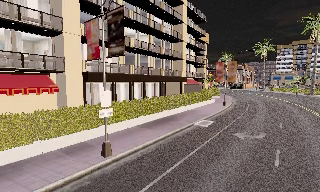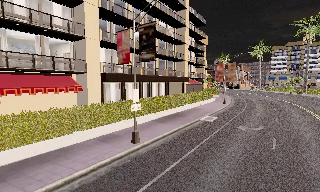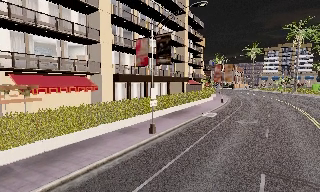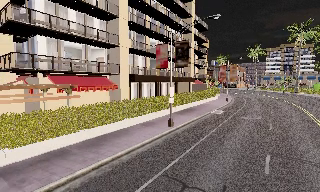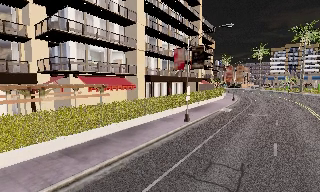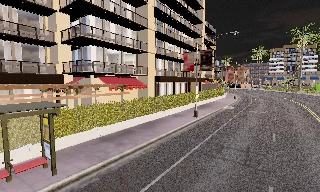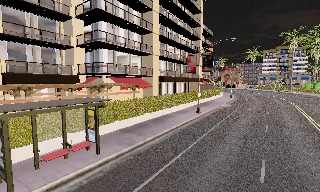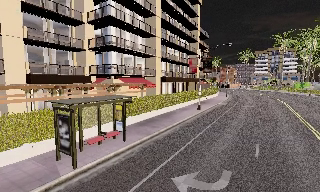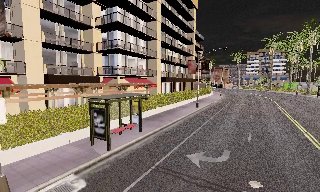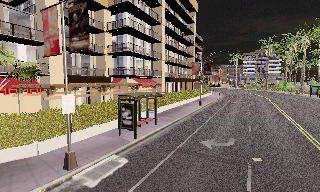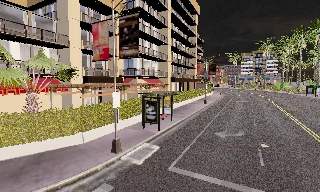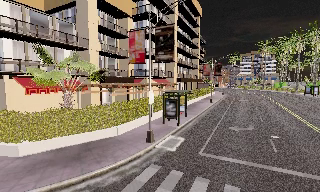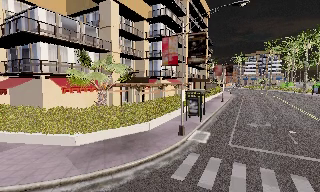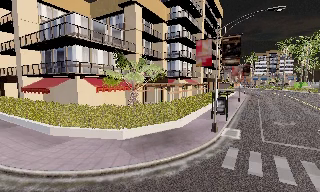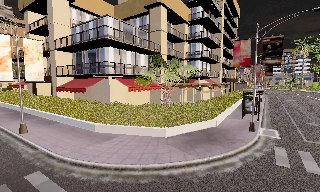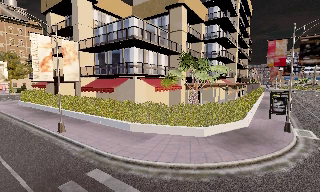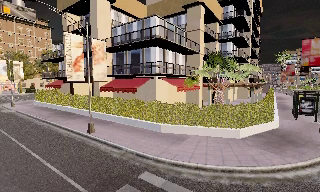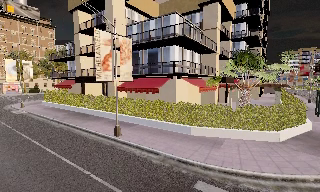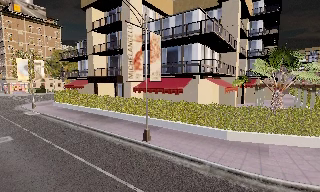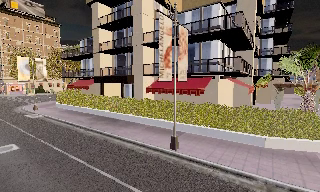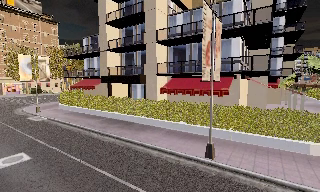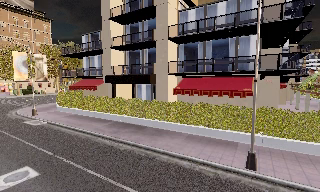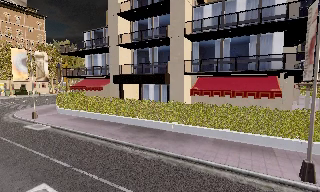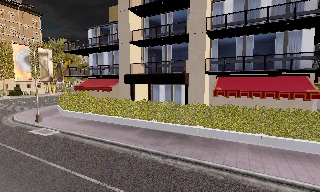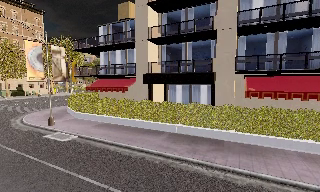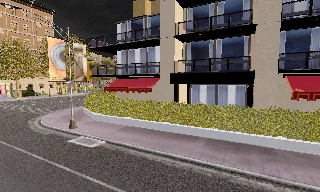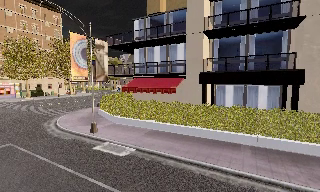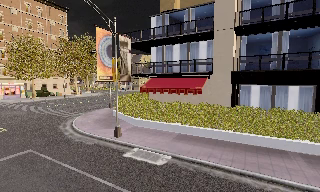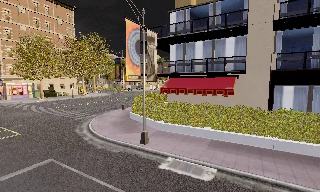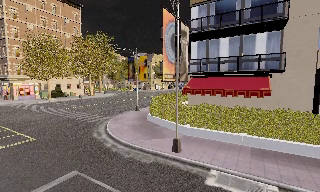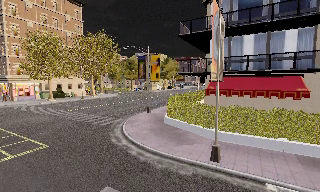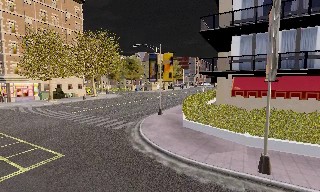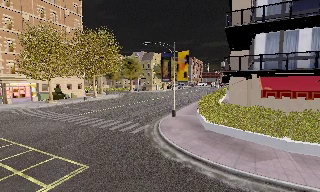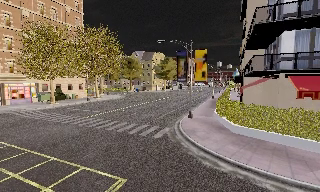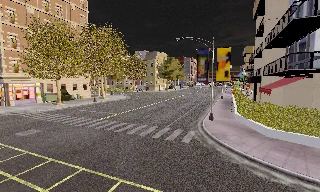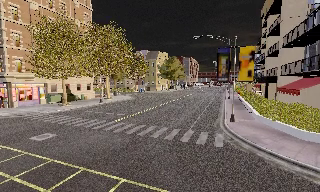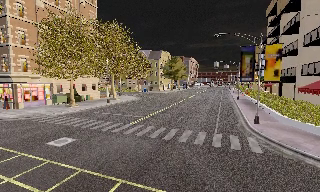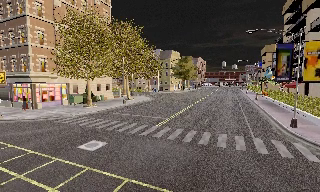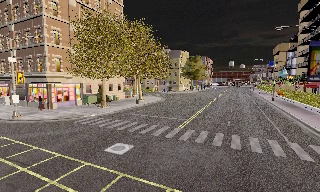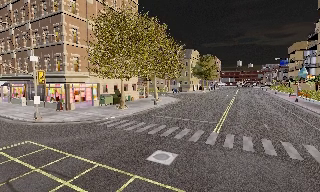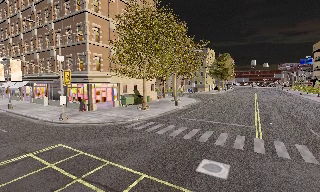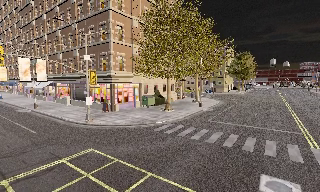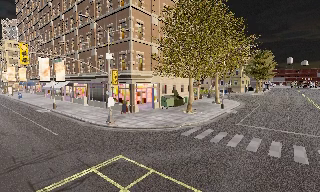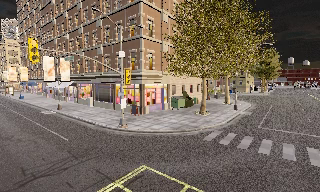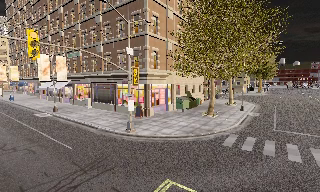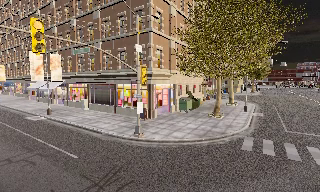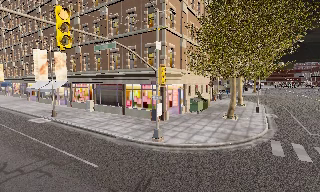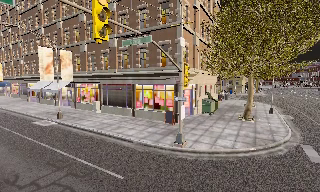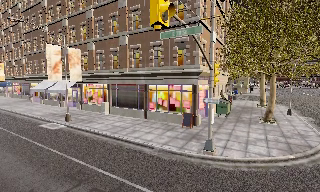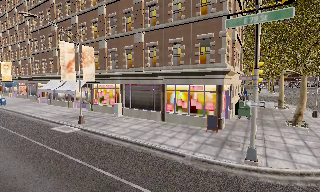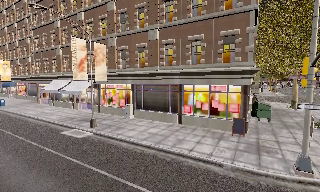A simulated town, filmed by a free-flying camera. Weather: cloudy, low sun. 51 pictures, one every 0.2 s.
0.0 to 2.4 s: The camera travels backward and to its left, about 25 m, so what stands in front gets smaller.
2.4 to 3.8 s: The camera travels to its left, about 14 m, so close, fixed things drift to the right.
3.8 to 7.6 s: The camera travels to its left and forward, about 40 m, so close, fixed things drift to the right.
7.6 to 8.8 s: The camera swings to its left by about 10 degrees, and the scene slides to the right. It travels to its left and forward, about 11 m, so close, fixed things drift to the right.
8.8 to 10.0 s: The camera travels to its left and forward, about 10 m, so close, fixed things drift to the right.
The film runs forward here.
